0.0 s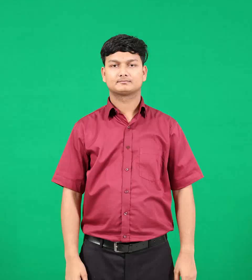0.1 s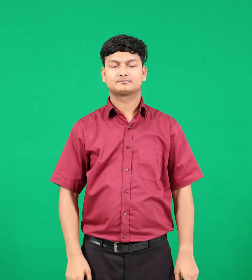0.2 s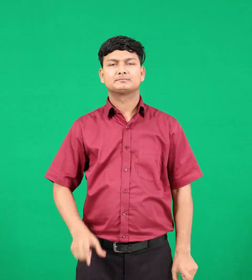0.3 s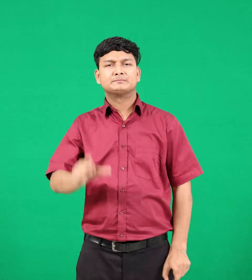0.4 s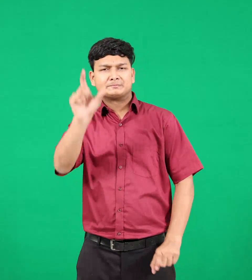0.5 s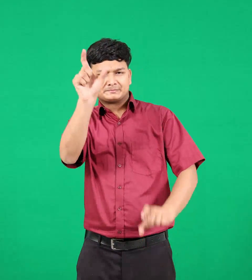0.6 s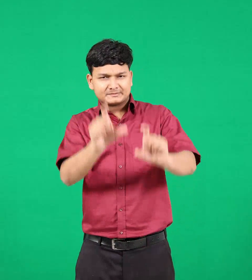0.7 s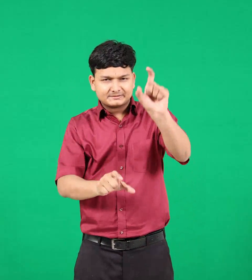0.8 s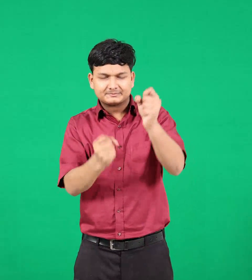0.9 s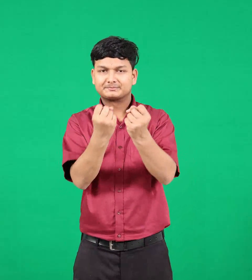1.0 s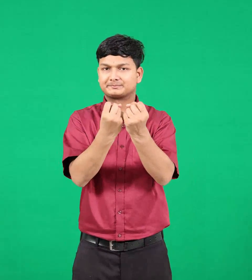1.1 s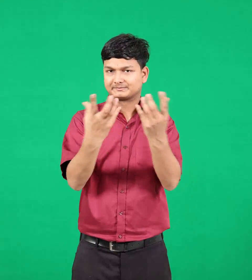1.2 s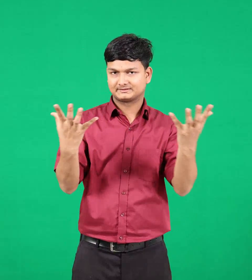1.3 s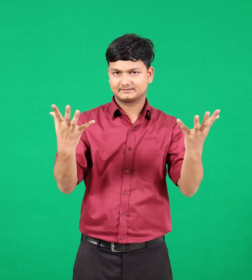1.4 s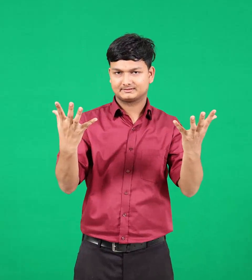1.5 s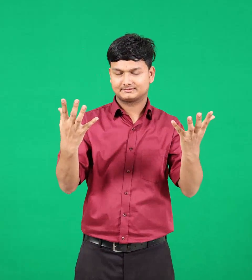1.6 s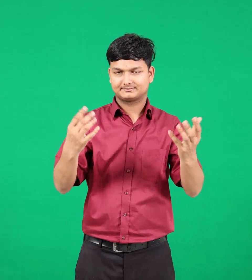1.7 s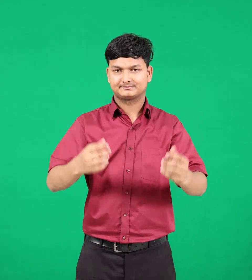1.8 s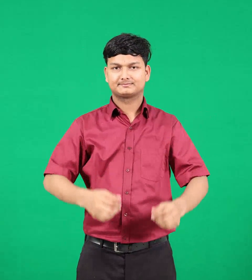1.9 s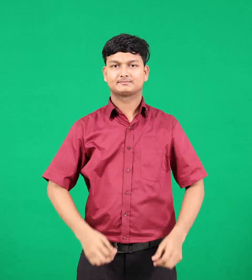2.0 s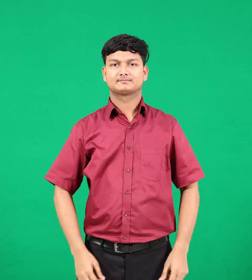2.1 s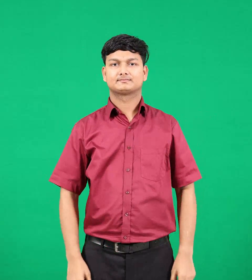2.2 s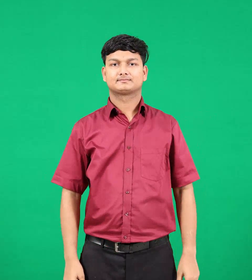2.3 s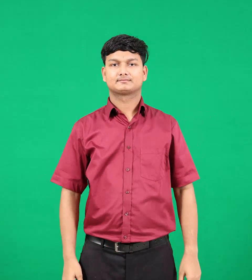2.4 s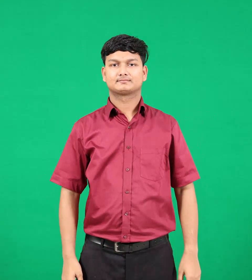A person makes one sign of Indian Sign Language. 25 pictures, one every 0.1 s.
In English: people
